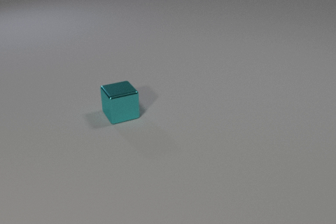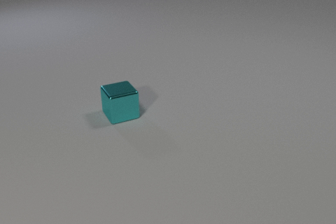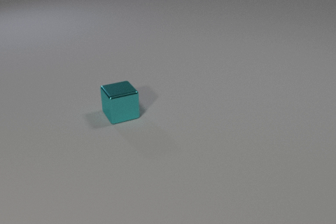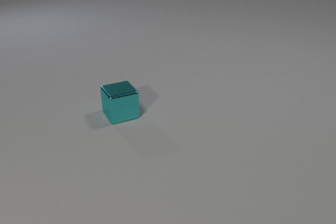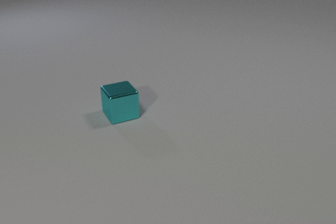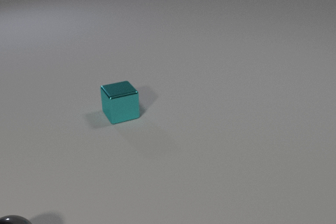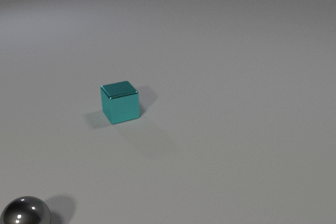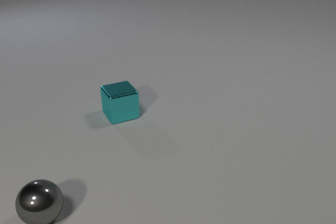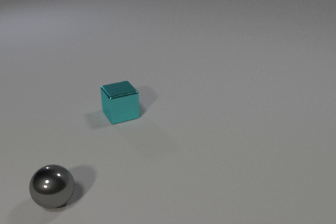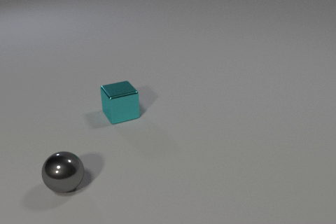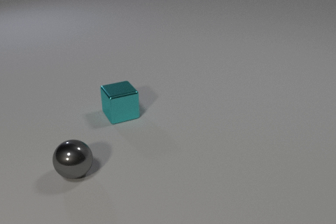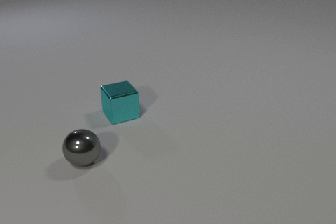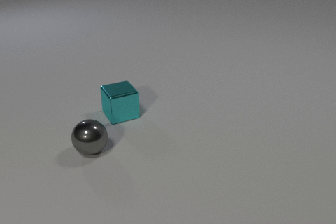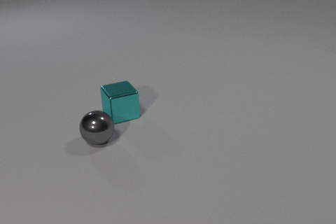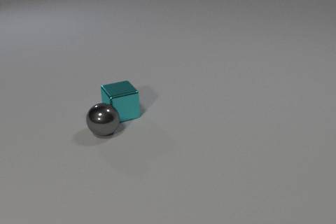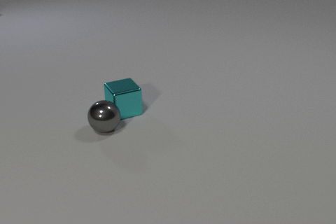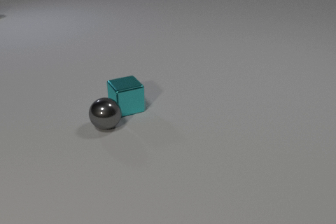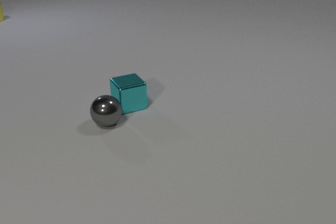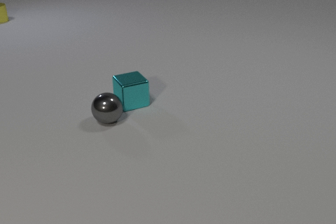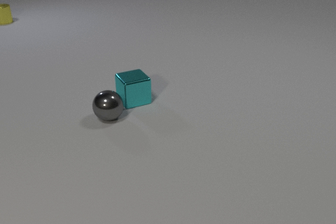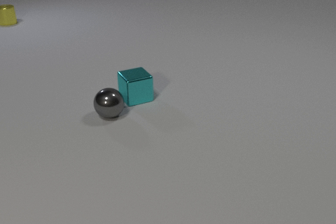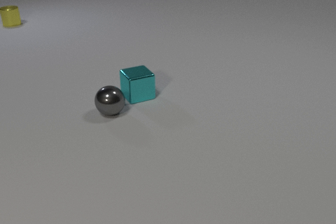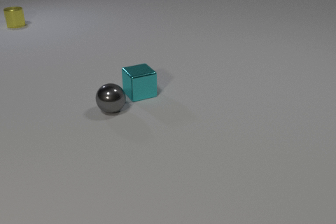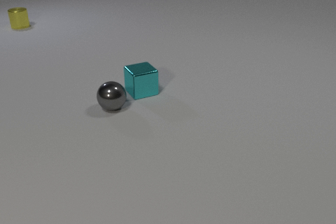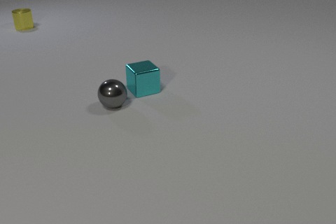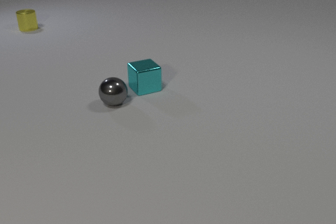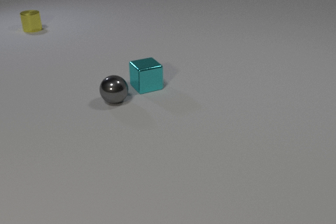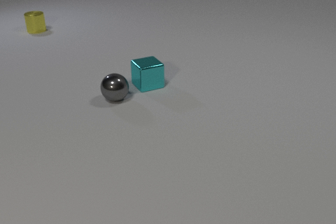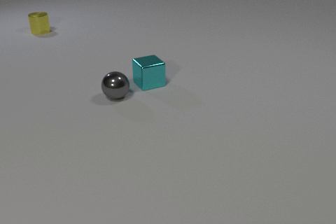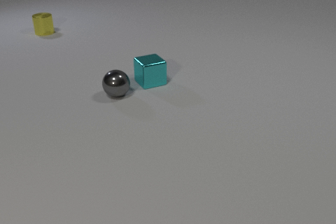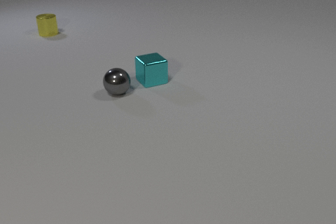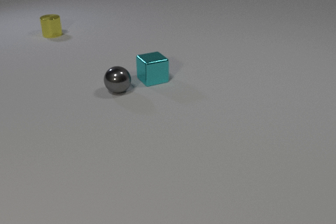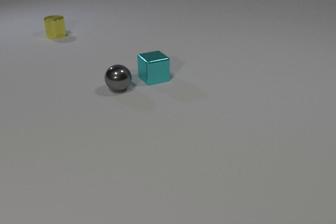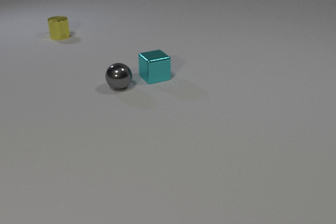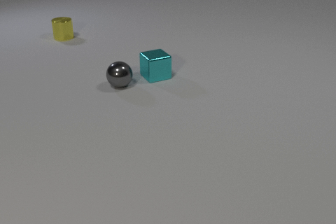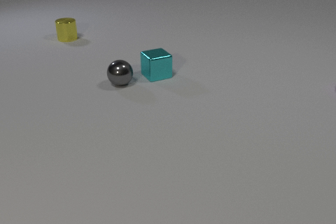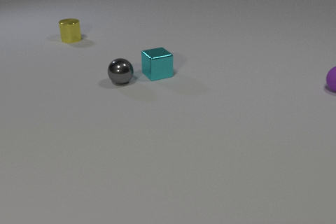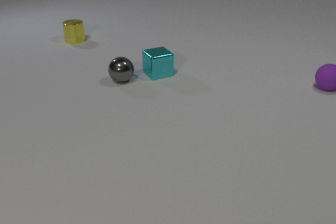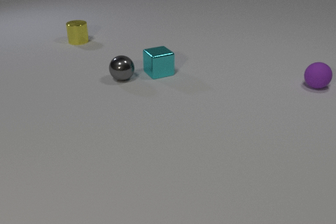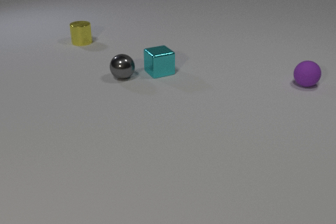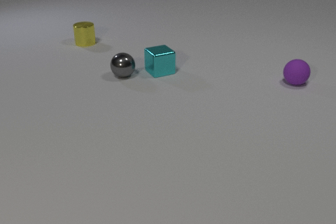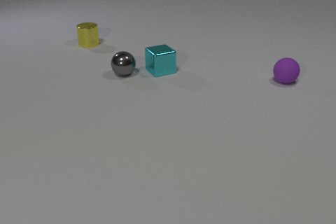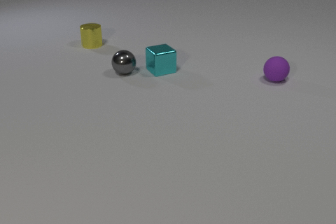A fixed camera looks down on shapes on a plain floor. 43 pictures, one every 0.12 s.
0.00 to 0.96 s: The gray metal sphere comes in at the bottom edge, rolls away from the camera and to the right.
0.96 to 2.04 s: The gray metal sphere rolls away from the camera and to the right. The cyan metal cube slides away from the camera and to the right. The yellow metal cylinder comes in at the left edge, slides toward the camera and to the right. The gray metal sphere and the cyan metal cube collide.
2.04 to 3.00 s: The gray metal sphere rolls away from the camera. The cyan metal cube slides away from the camera and to the right. The yellow metal cylinder slides toward the camera and to the right.
3.00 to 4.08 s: The gray metal sphere rolls away from the camera. The cyan metal cube slides away from the camera. The yellow metal cylinder slides toward the camera and to the right.
4.08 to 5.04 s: The gray metal sphere rolls away from the camera. The cyan metal cube slides away from the camera. The yellow metal cylinder slides toward the camera and to the right. The purple rubber sphere comes in at the right edge, rolls to the left.
Are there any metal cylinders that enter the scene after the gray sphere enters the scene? yes.
How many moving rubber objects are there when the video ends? 1.
What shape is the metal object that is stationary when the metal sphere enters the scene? cube.
